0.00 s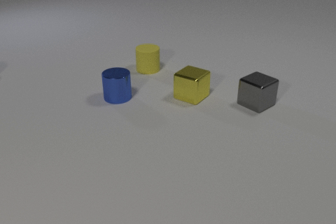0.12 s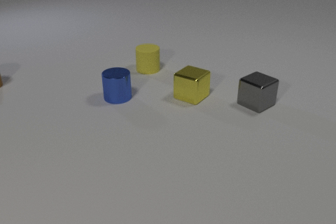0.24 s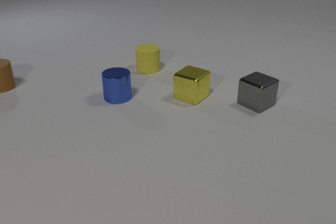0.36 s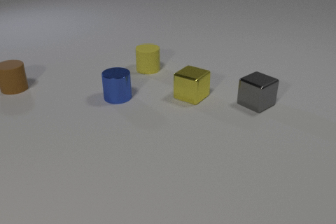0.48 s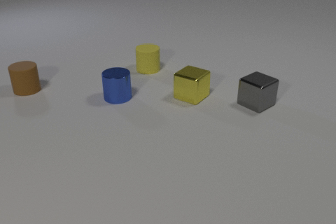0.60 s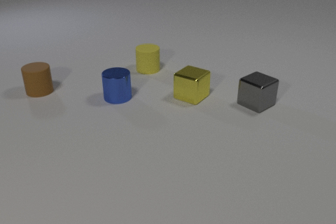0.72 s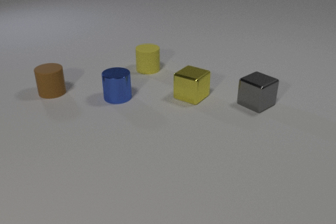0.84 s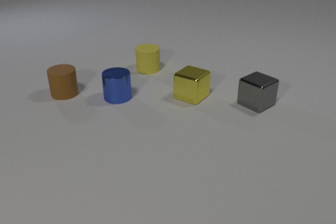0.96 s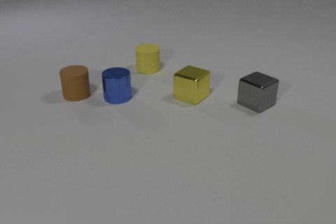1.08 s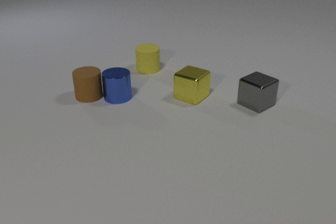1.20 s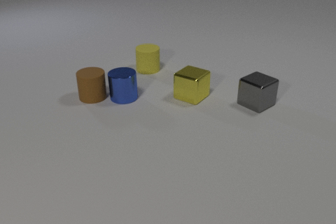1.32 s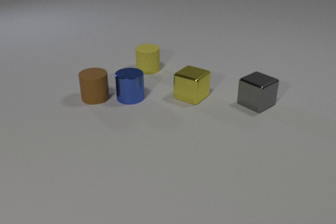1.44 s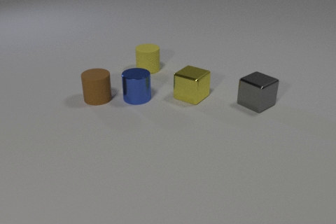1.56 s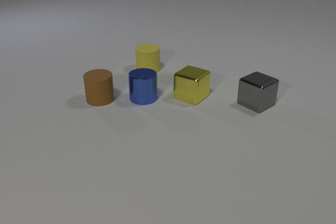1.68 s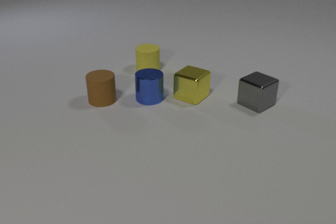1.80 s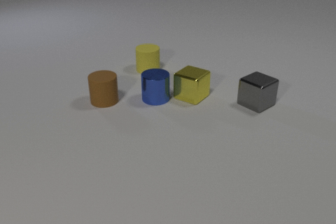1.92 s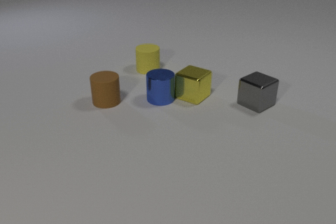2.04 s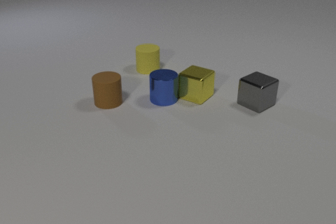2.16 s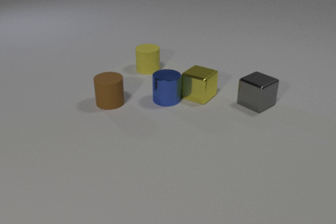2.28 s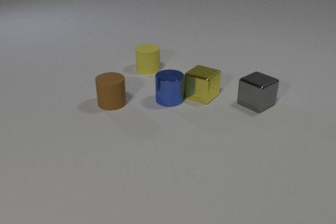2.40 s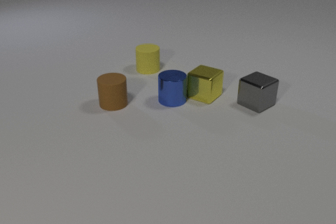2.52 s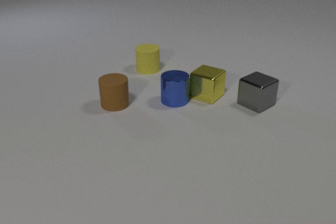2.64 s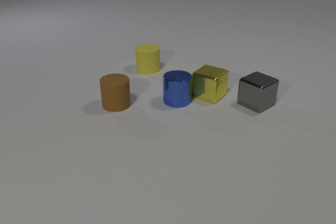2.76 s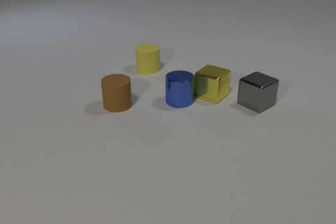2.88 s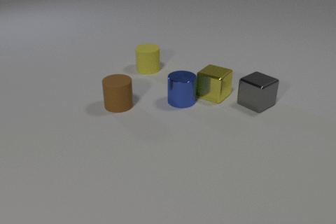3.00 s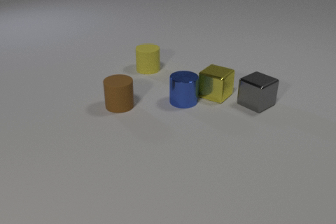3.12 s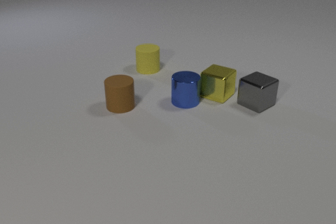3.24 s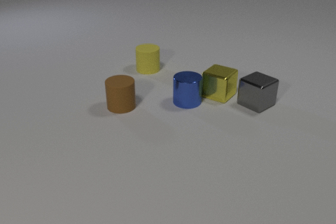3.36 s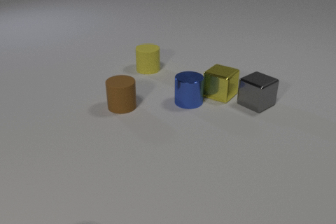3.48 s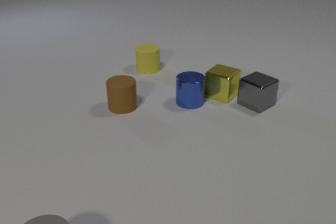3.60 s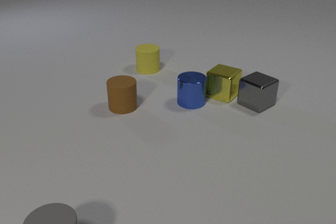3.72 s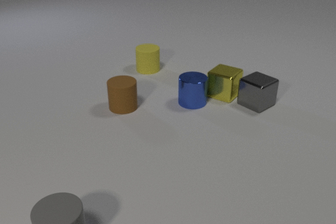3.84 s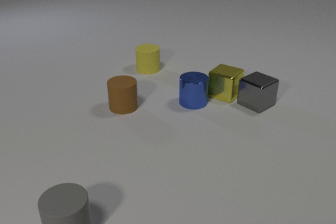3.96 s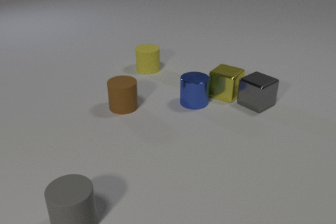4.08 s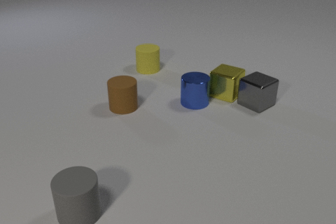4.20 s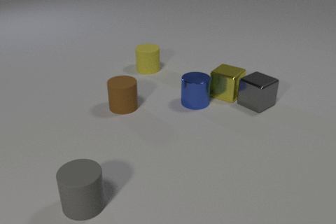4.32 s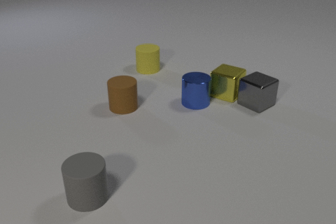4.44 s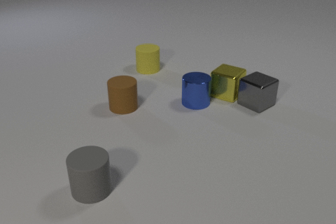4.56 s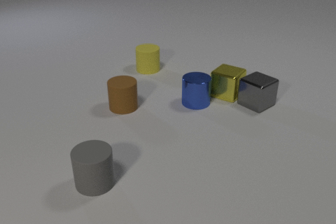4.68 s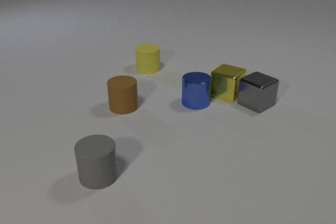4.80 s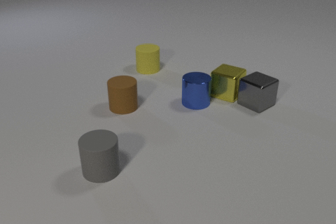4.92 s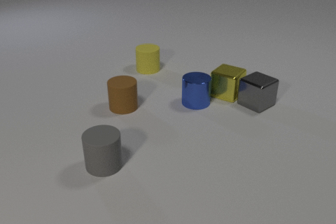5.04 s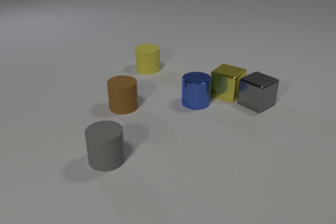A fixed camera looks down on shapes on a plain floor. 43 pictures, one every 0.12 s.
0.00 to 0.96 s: The brown rubber cylinder comes in at the left edge, slides to the right and toward the camera.
0.96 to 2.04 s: The brown rubber cylinder slides to the right and toward the camera. The blue metal cylinder slides to the right. The brown rubber cylinder and the blue metal cylinder collide. The blue metal cylinder and the yellow metal cube collide.
2.04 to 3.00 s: The brown rubber cylinder slides to the right and toward the camera. The blue metal cylinder slides to the right. The yellow metal cube slides to the right.
3.00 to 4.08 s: The blue metal cylinder slides to the right. The gray rubber cylinder comes in at the bottom edge, slides away from the camera and to the right. The yellow metal cube slides to the right.
4.08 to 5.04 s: The gray rubber cylinder slides away from the camera.
What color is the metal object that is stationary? gray.
What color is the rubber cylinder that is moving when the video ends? gray.
How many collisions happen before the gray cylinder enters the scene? 2.
